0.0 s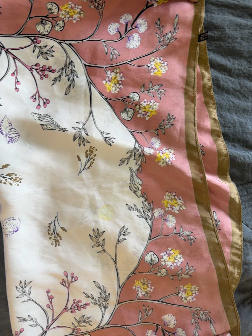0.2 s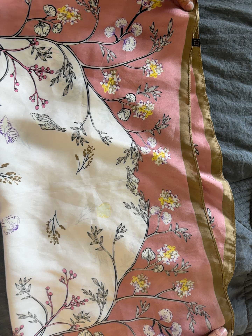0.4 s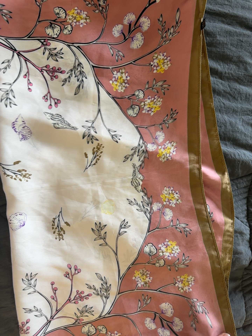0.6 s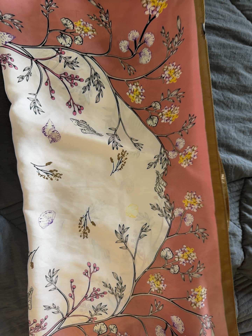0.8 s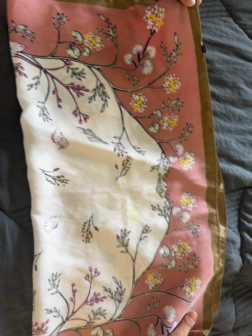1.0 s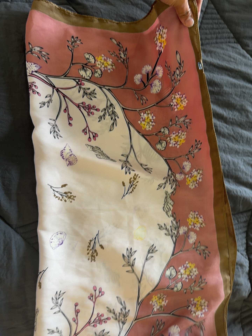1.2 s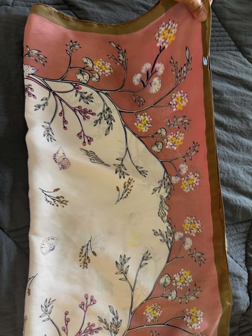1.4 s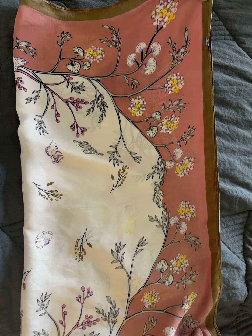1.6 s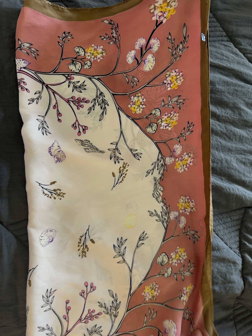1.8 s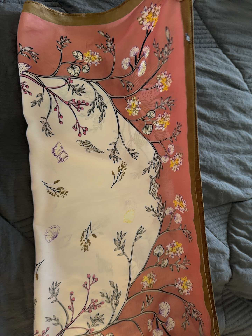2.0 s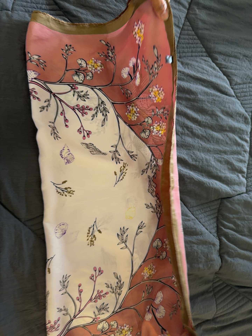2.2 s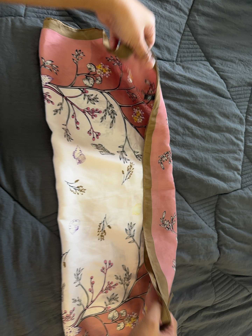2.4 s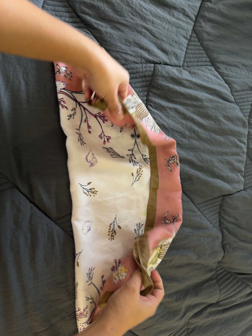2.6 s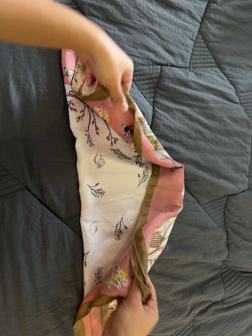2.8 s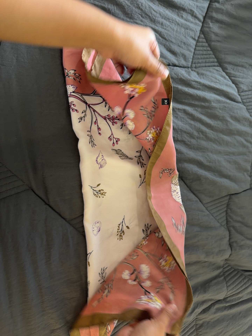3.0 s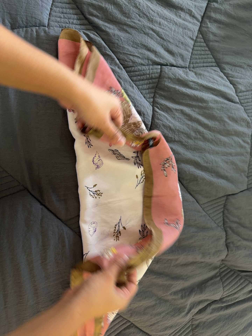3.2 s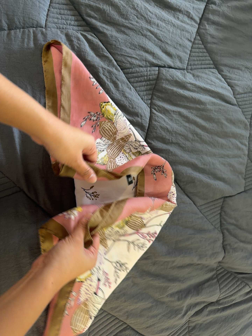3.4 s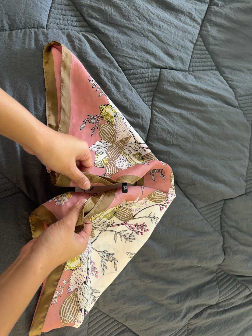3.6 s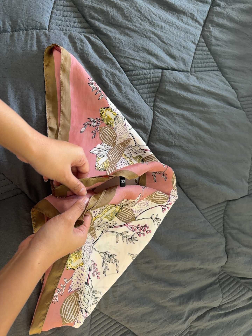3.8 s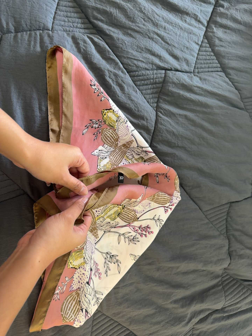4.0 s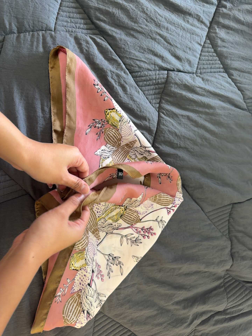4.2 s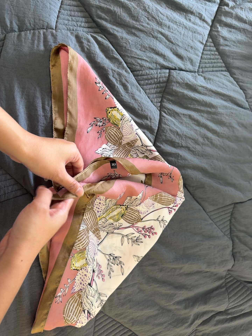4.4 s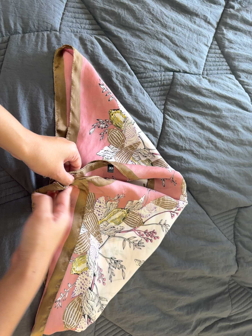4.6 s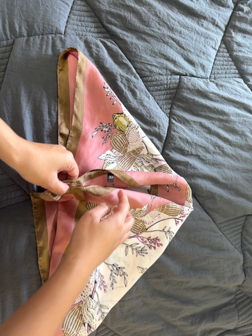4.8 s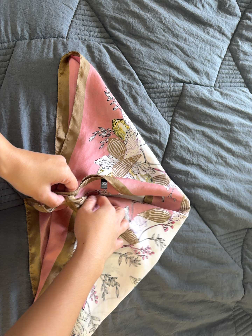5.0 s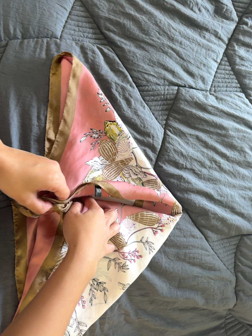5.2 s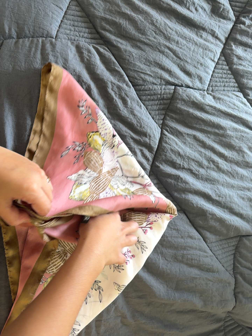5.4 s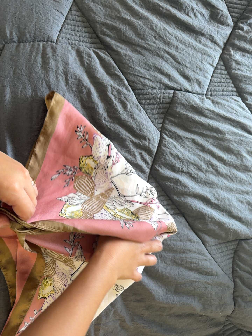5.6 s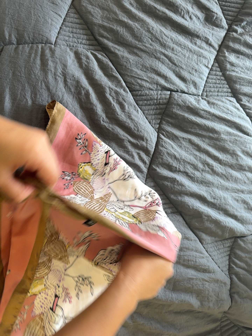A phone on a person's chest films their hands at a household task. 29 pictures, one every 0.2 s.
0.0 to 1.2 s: The camera's aim tips toward the top of its view by about 10 degrees, and the scene shifts downward.
1.2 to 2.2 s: The camera pans to its right by about 10 degrees. It travels to its left and backward, about 14 cm.
2.2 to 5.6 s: The camera shifts only a little, or ends up much as it began.
The film runs forward here.
